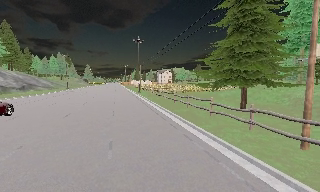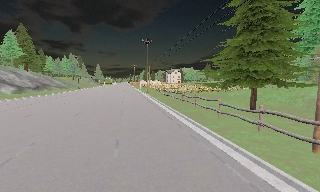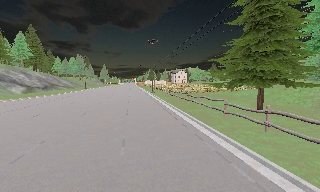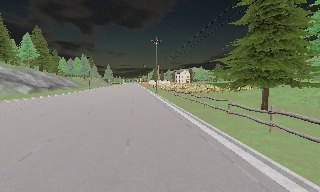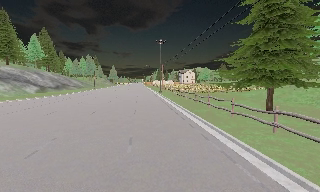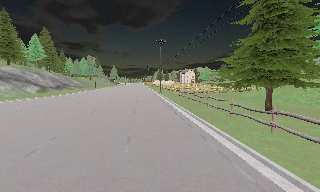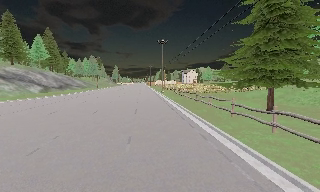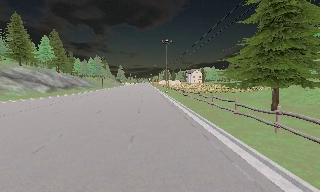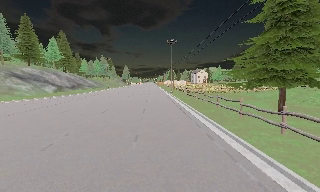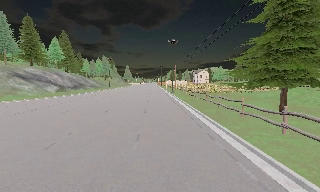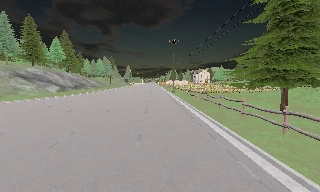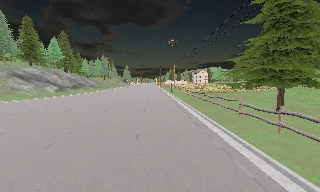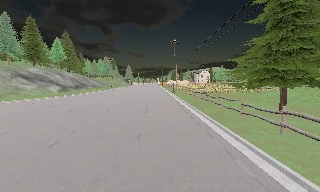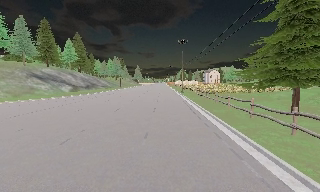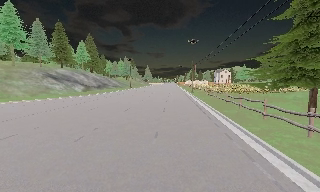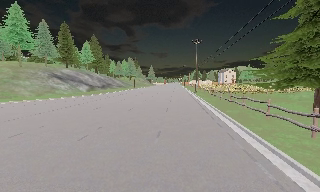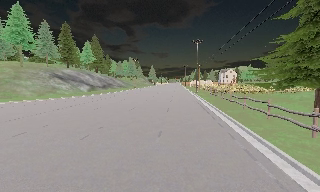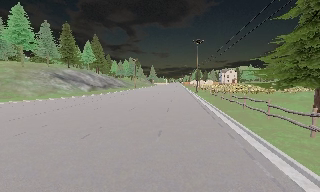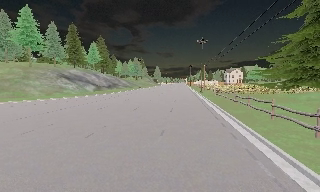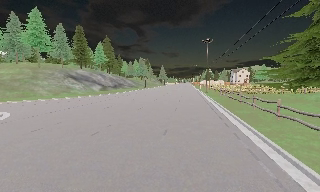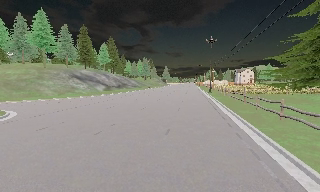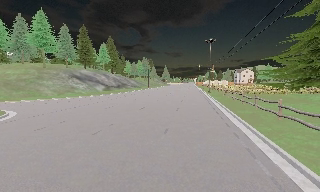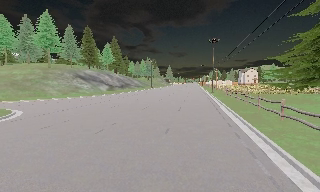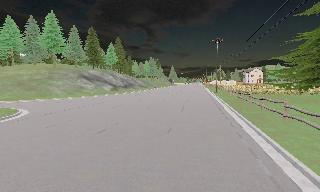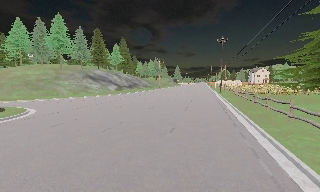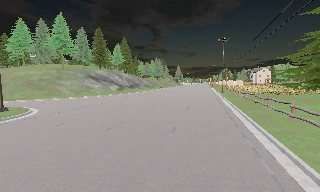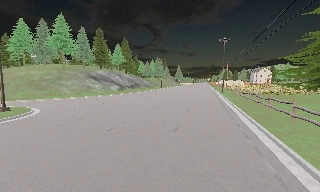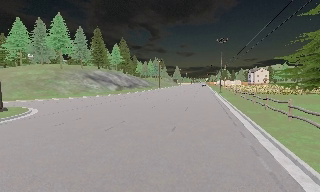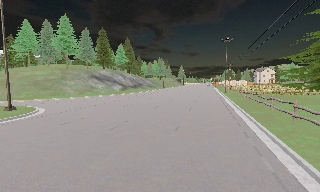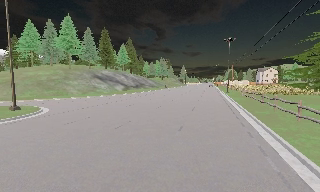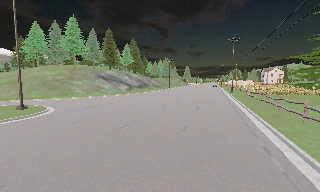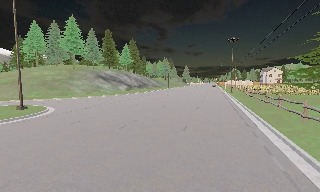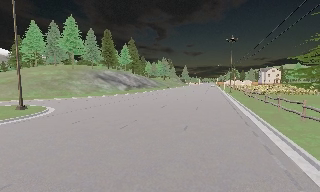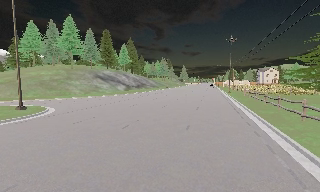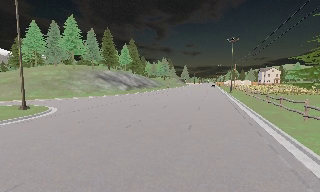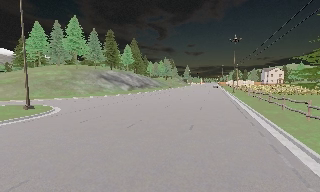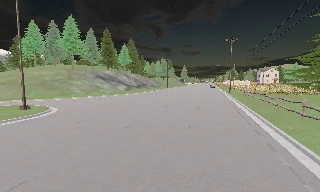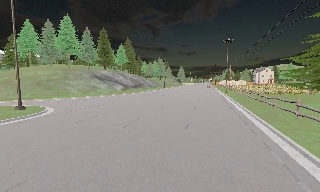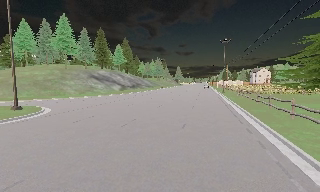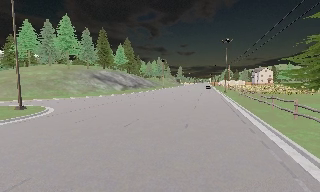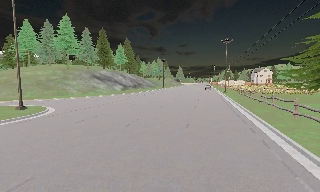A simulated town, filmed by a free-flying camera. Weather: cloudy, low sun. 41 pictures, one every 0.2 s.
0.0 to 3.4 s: The camera pans to its left, which is counterclockwise from overhead, by about 20 degrees. It travels backward and to its right, about 1.5 m, so what stands in front gets smaller.
3.4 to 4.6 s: The camera travels to its right and backward, about 0.5 m.
4.6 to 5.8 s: The camera shifts only a little, or ends up much as it began.
5.8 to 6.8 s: The camera travels to its left, about 0.5 m, so close, fixed things drift to the right.
6.8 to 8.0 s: The camera shifts only a little, or ends up much as it began.
The film runs backward here.
